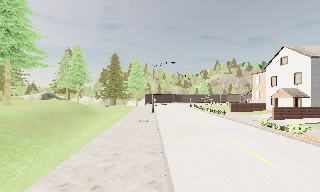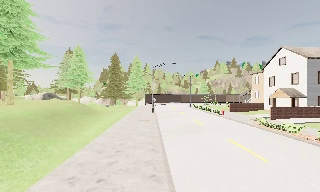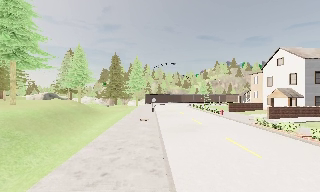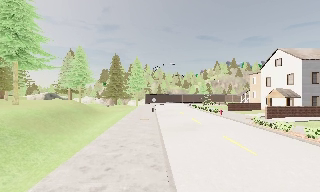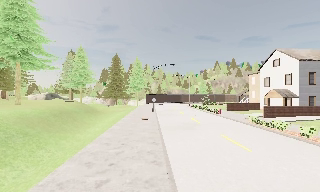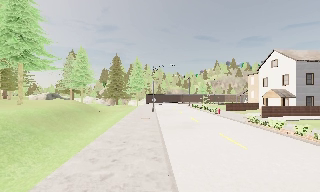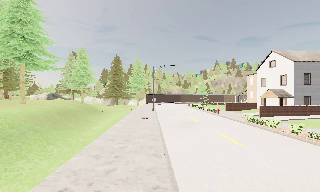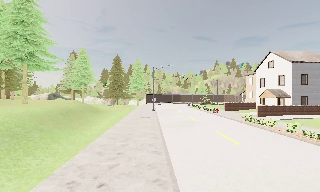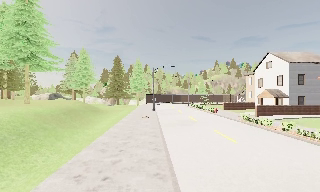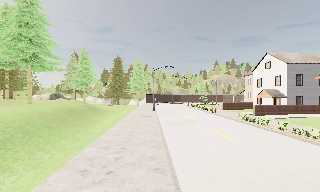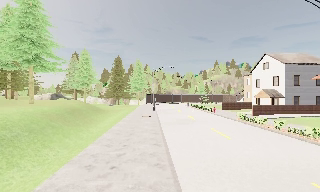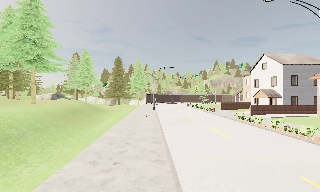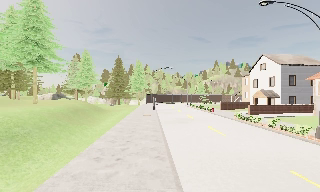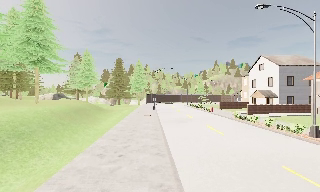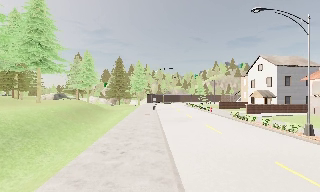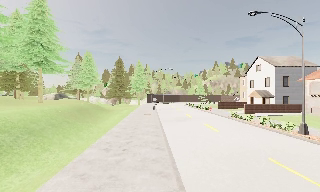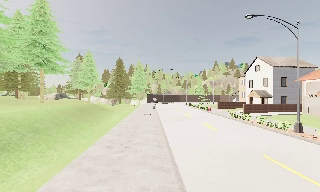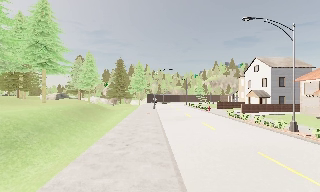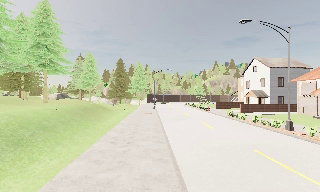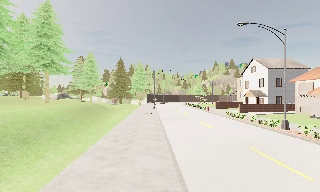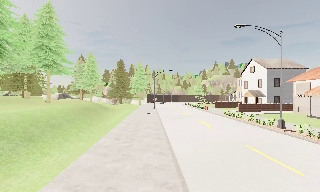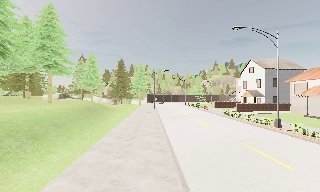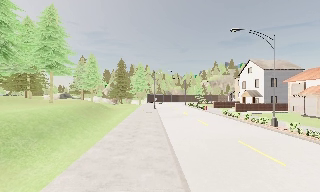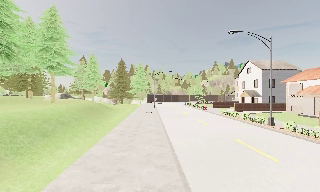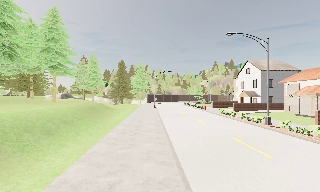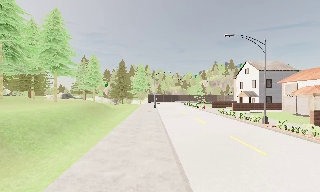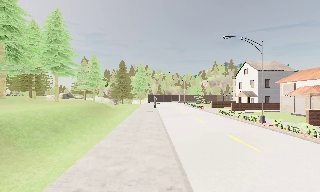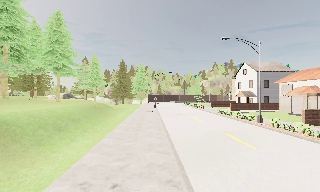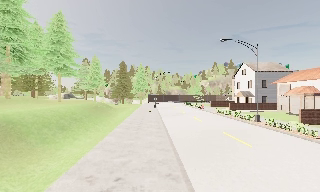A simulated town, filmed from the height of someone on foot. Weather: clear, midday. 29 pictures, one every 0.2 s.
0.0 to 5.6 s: The camera travels backward, about 10 m, so what stands in front gets smaller.
The film runs backward here.
